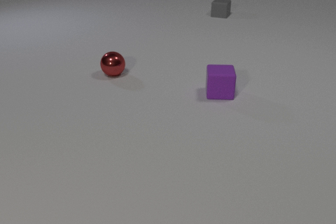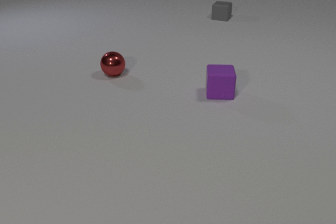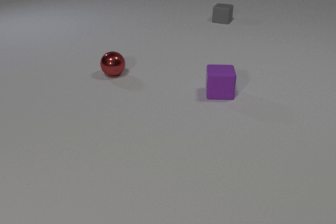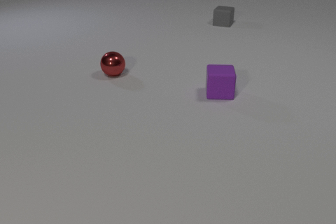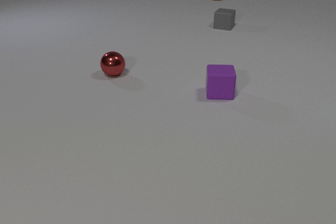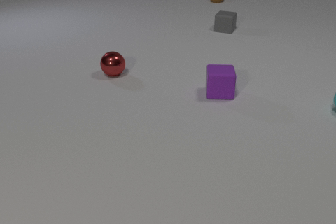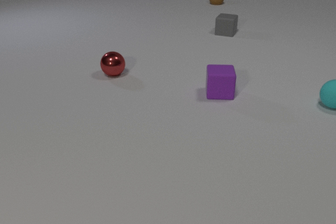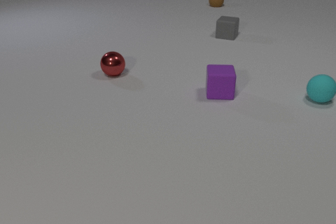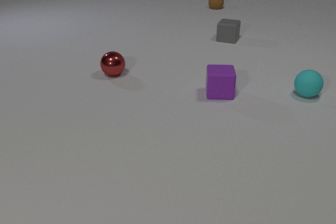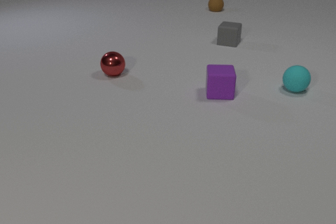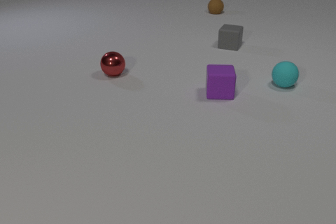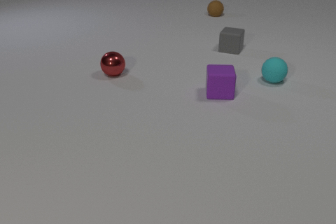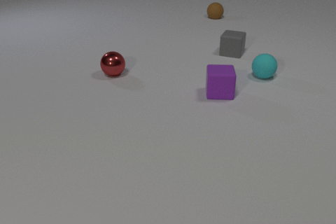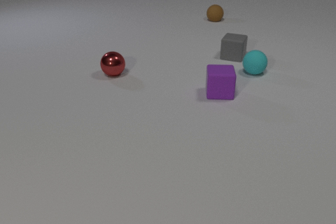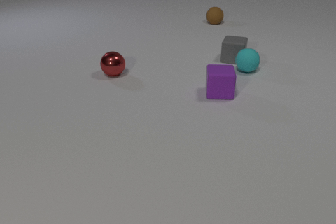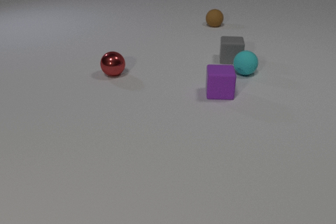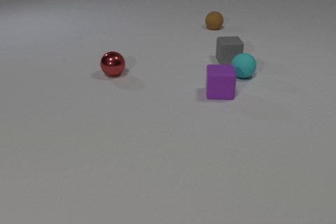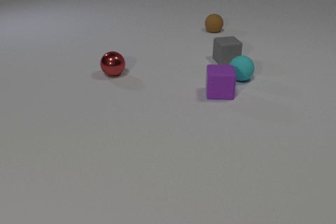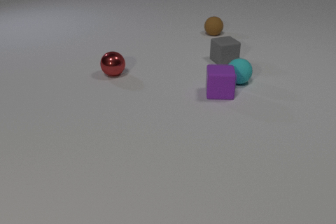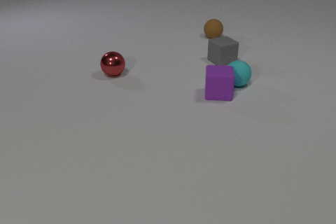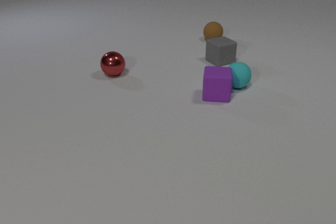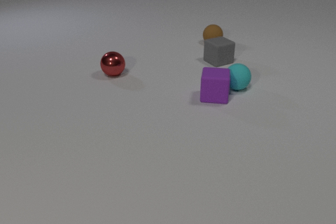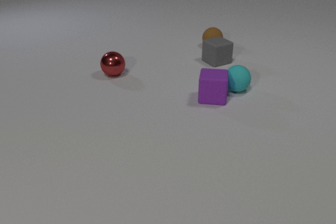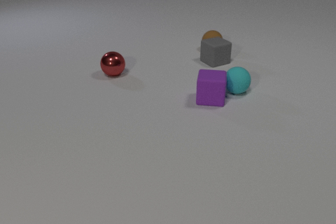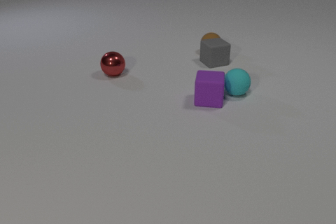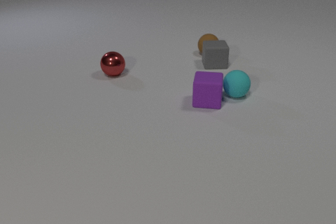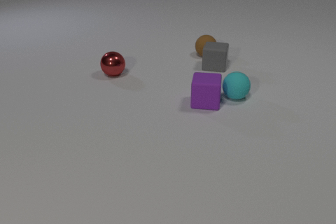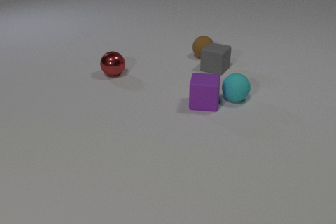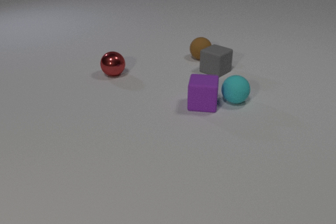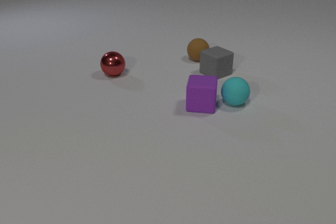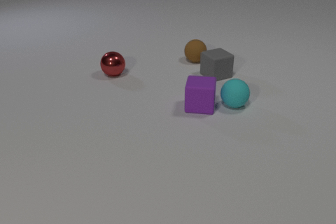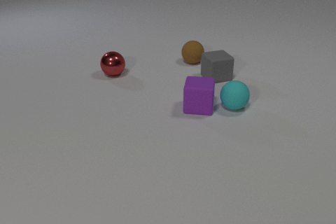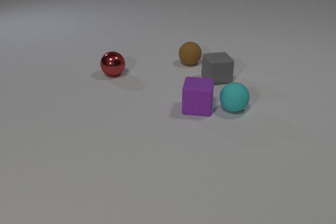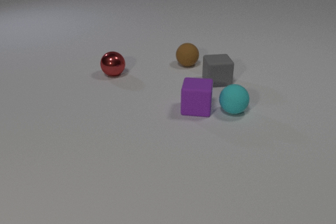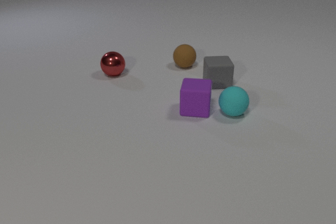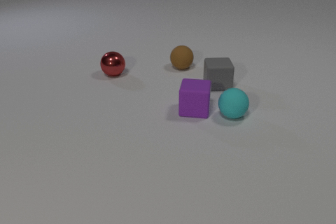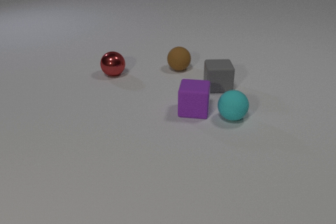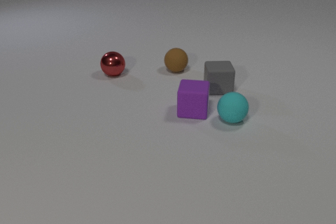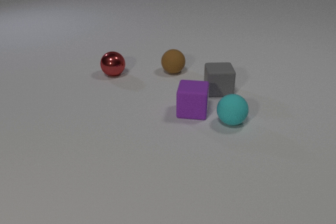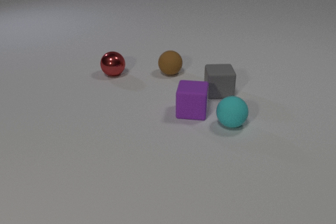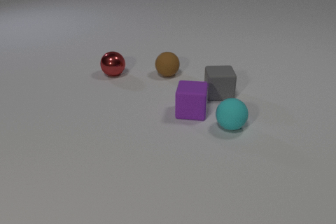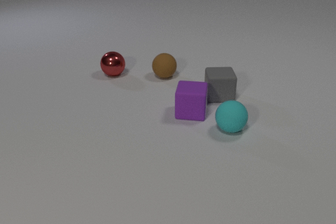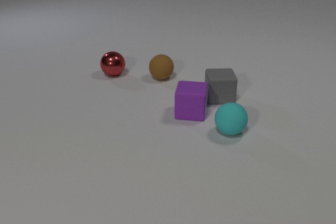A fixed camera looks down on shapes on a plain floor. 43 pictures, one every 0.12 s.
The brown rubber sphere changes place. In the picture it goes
toward the camera.
The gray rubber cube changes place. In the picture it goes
toward the camera.
0.00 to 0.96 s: The cyan rubber sphere comes in at the right edge, rolls to the left and away from the camera. The gray rubber cube slides toward the camera. The brown rubber sphere comes in at the top edge, rolls toward the camera.
0.96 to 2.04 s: The cyan rubber sphere rolls to the left. The gray rubber cube slides toward the camera, spins counterclockwise seen from above by about 30 degrees, its near face sliding to the right. The brown rubber sphere rolls toward the camera. The cyan rubber sphere and the gray rubber cube collide.
2.04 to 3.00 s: The cyan rubber sphere rolls toward the camera. The gray rubber cube slides toward the camera and to the left. The purple rubber cube slides toward the camera and to the left. The brown rubber sphere rolls toward the camera. The cyan rubber sphere and the purple rubber cube collide. The gray rubber cube and the brown rubber sphere collide.
3.00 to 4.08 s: The cyan rubber sphere rolls toward the camera. The gray rubber cube slides toward the camera, spins so that its near face slides to the left, clockwise seen from above. The purple rubber cube slides toward the camera and to the left. The brown rubber sphere rolls toward the camera and to the left.
4.08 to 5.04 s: The cyan rubber sphere rolls toward the camera. The gray rubber cube slides toward the camera. The purple rubber cube slides toward the camera. The brown rubber sphere rolls toward the camera and to the left.
Are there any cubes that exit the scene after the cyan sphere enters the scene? no.
How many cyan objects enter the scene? 1.
What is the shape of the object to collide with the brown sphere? cube.
